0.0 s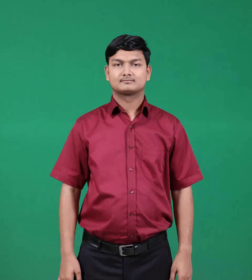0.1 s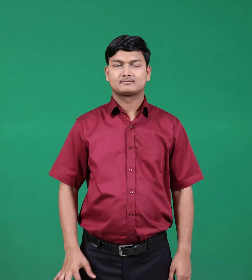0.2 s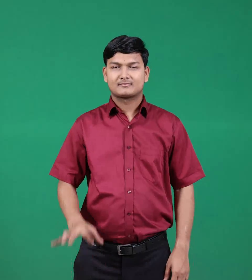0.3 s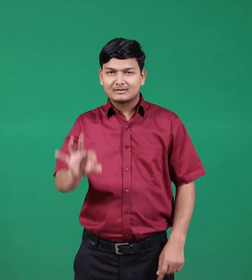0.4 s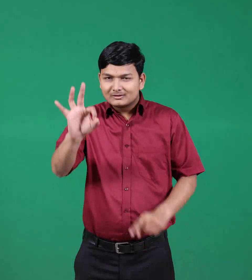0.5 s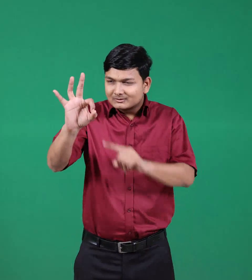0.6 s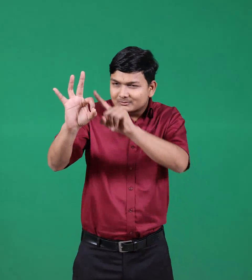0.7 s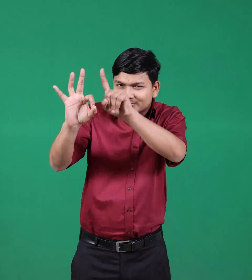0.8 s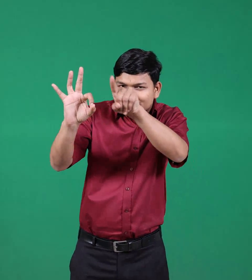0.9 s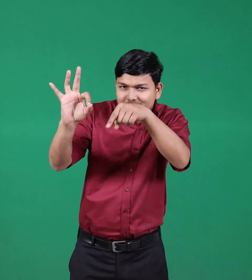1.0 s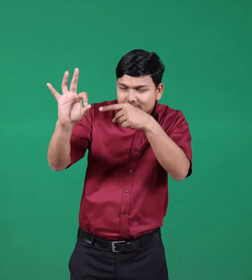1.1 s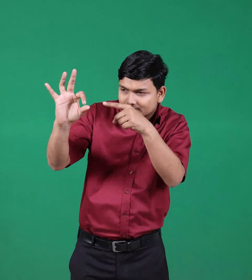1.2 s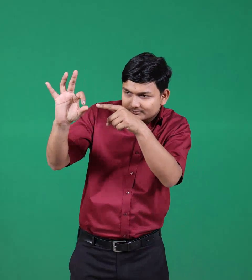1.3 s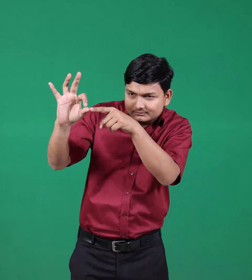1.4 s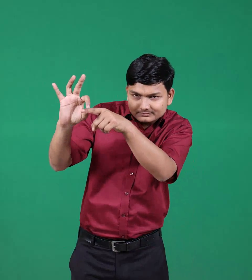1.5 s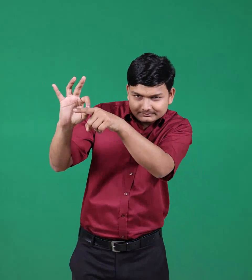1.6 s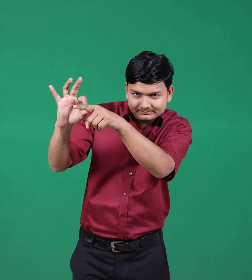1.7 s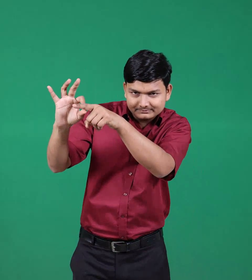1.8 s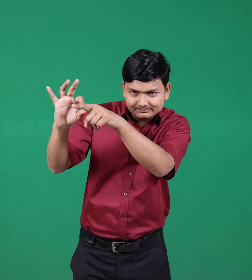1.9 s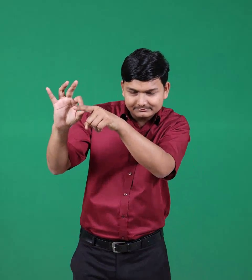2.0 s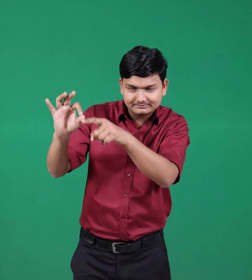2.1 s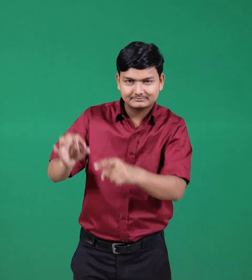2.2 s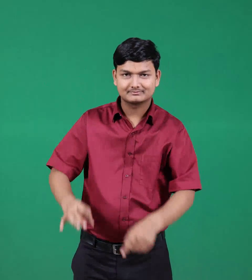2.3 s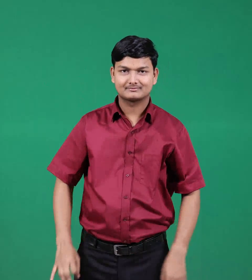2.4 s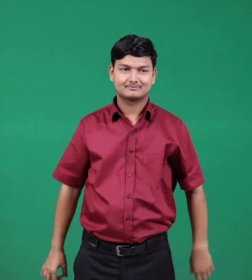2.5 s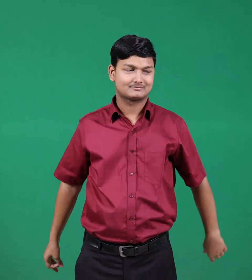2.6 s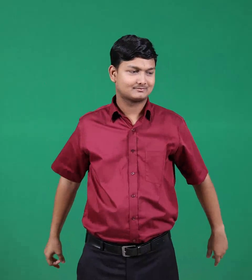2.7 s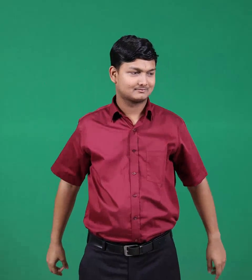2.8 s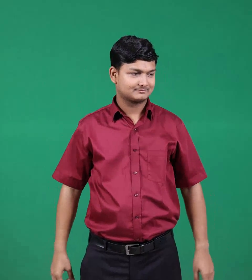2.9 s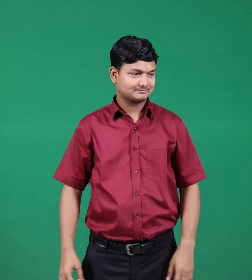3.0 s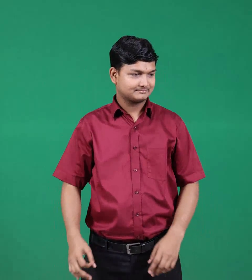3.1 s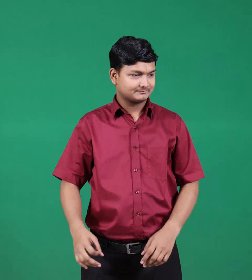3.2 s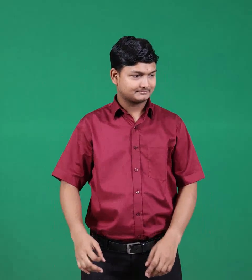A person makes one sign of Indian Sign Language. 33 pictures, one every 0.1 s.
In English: hole
